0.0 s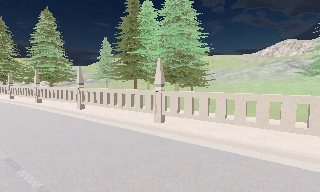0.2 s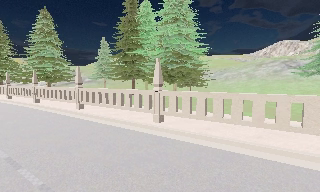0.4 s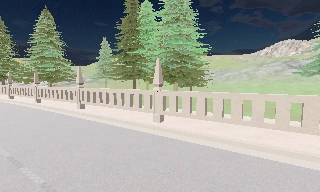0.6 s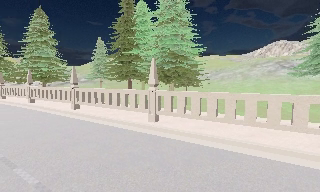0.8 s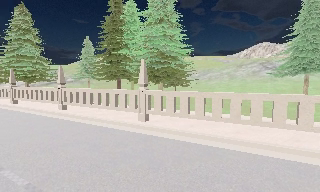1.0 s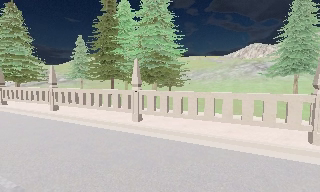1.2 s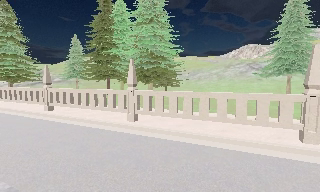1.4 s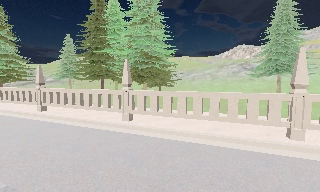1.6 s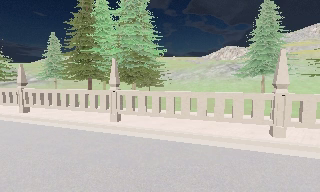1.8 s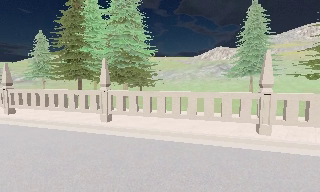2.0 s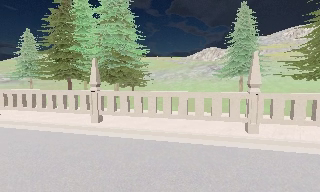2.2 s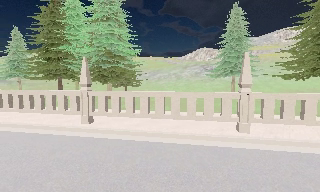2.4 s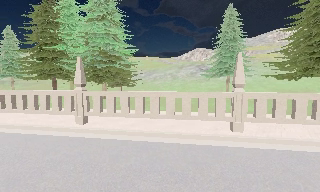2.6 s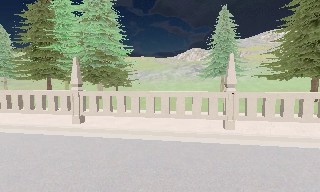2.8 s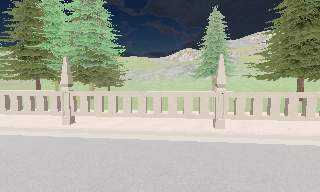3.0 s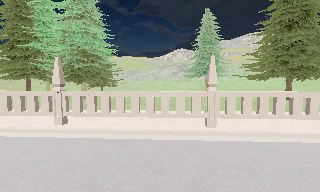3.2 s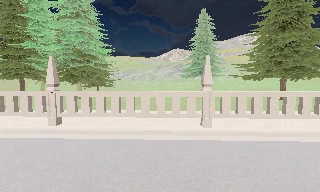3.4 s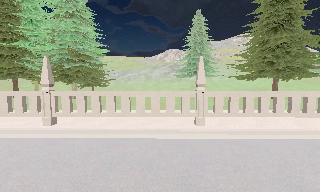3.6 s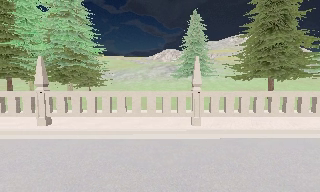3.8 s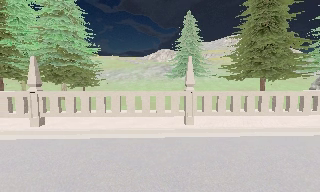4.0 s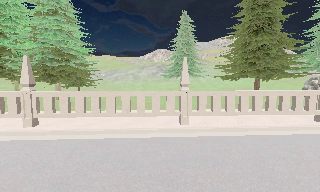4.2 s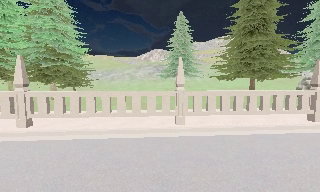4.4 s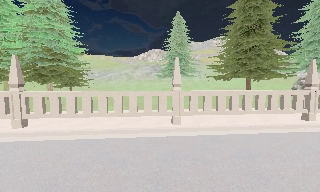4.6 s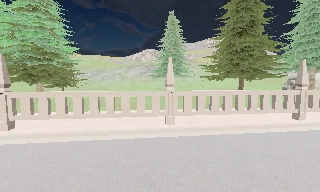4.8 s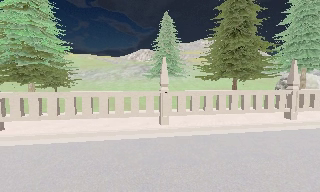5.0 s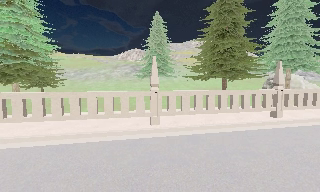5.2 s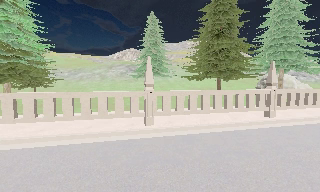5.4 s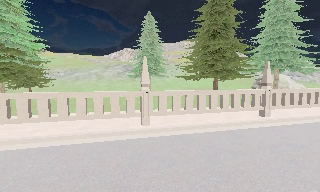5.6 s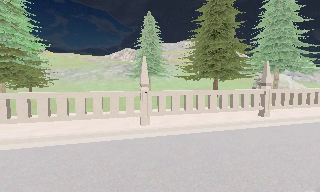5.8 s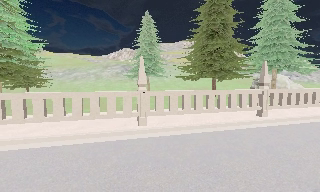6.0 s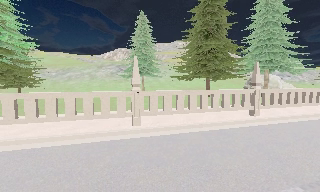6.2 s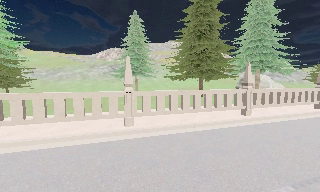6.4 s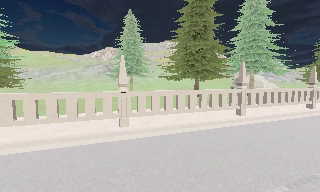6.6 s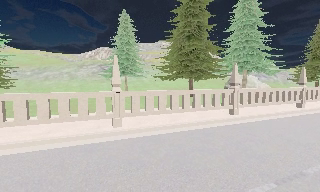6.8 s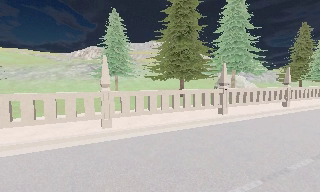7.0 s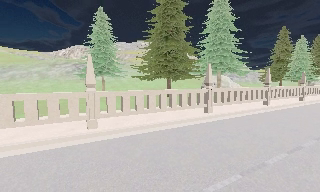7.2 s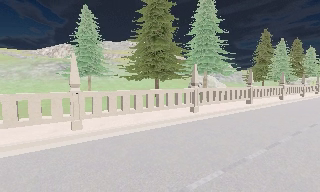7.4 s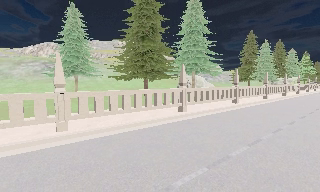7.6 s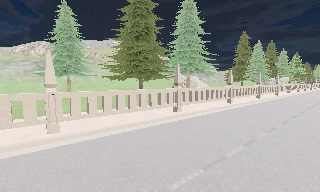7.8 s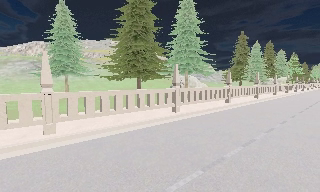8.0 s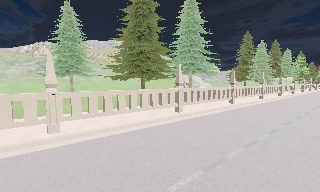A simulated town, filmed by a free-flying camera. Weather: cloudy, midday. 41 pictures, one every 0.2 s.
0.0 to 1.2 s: The camera shifts only a little, or ends up much as it began.
1.2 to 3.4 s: The camera swings to its right by about 25 degrees, and the scene slides to the left. It travels backward, about 0.5 m, so what stands in front gets smaller.
3.4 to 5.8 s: The camera pans to its right, which is clockwise from overhead, by about 15 degrees. It travels to its right, about 0.5 m, so close, fixed things drift to the left.
5.8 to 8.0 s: The camera swings to its right by about 25 degrees, and the scene slides to the left. It travels to its right, about 0.5 m, so close, fixed things drift to the left.
The film runs backward here.
